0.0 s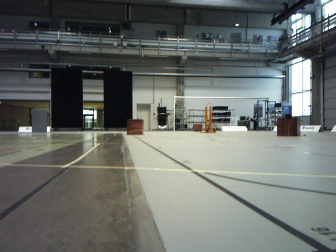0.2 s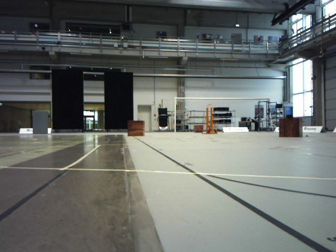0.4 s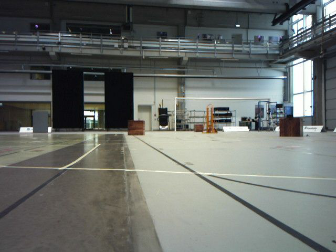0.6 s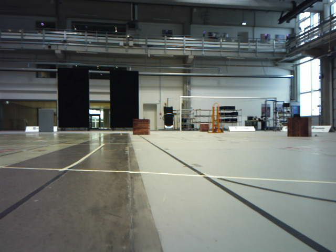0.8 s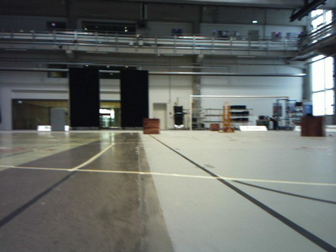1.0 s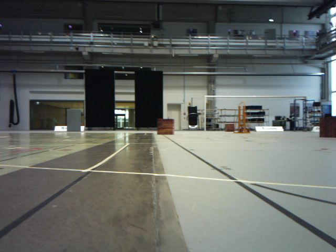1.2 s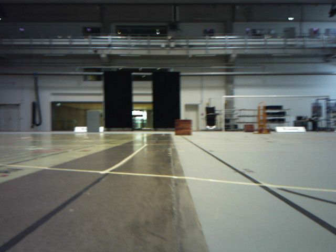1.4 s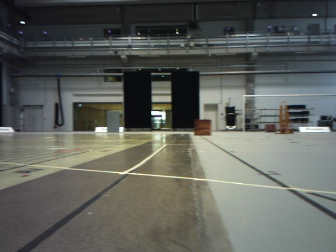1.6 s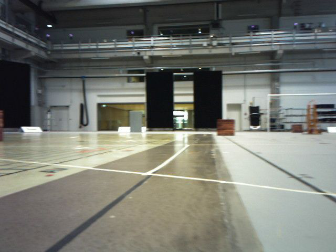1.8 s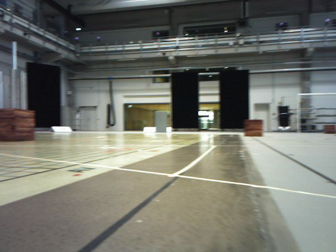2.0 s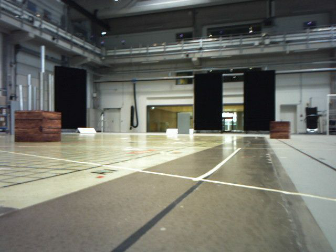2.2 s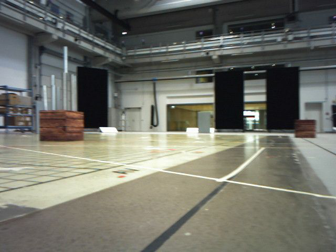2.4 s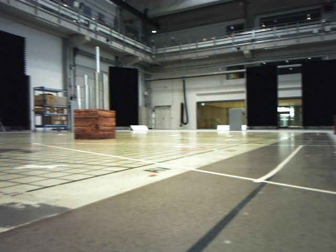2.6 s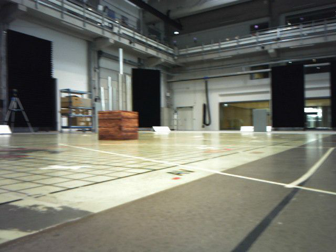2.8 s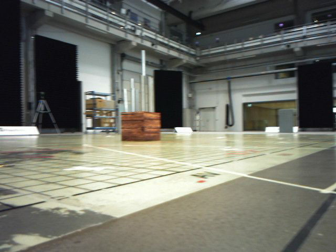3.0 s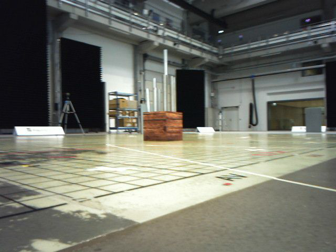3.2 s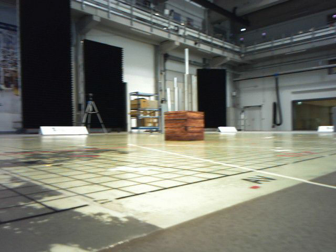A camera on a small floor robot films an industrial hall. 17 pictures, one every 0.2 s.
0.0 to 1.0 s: The camera travels forward, about 0.2 m, so what stands in front looms larger.
1.0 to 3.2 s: The camera pans to its left, which is counterclockwise from overhead, by about 50 degrees. It travels forward, about 0.4 m.
The film runs forward here.
